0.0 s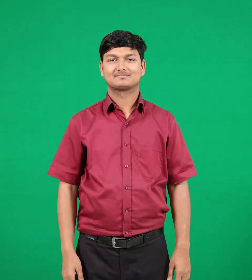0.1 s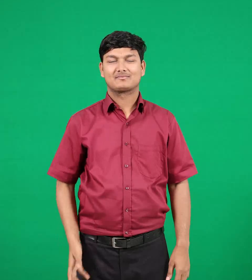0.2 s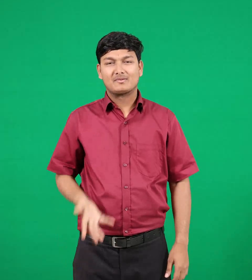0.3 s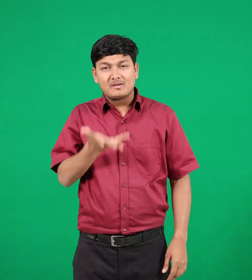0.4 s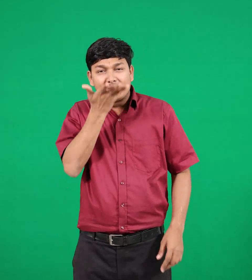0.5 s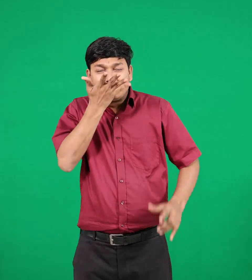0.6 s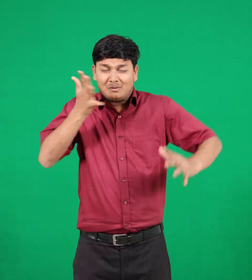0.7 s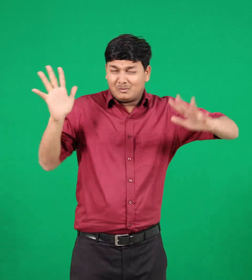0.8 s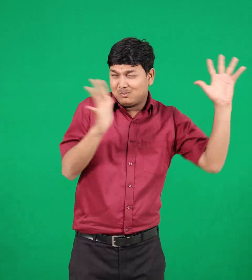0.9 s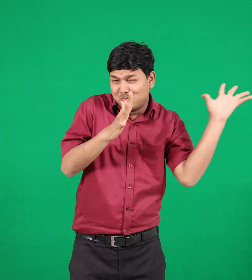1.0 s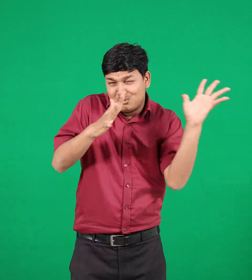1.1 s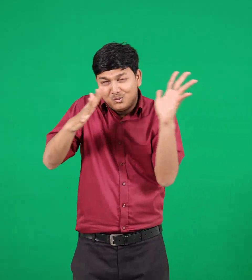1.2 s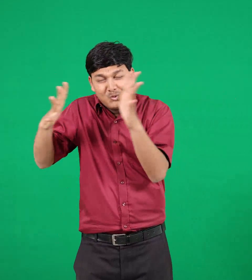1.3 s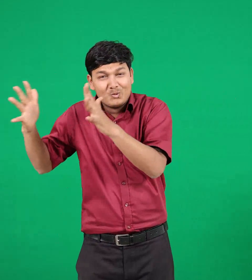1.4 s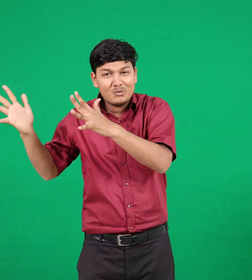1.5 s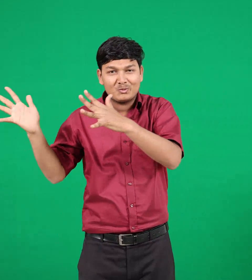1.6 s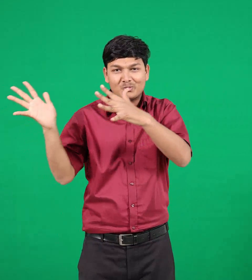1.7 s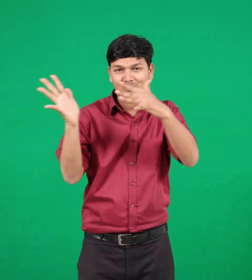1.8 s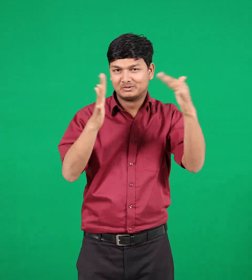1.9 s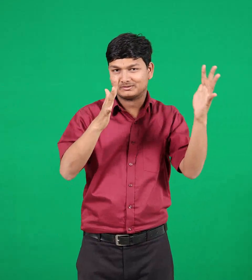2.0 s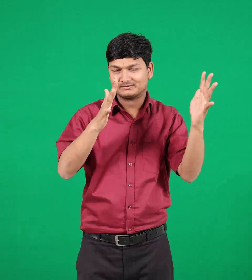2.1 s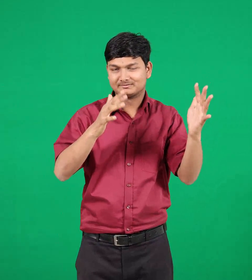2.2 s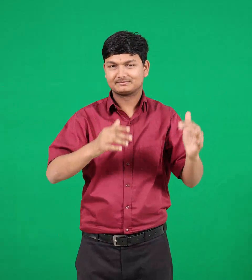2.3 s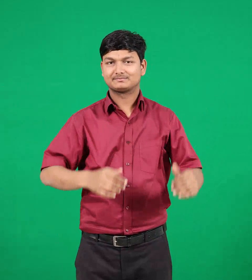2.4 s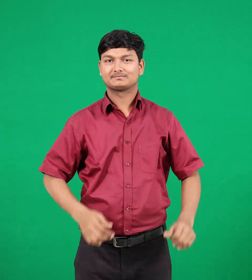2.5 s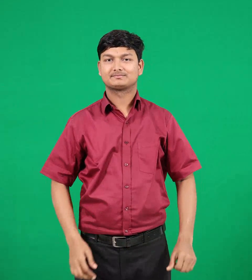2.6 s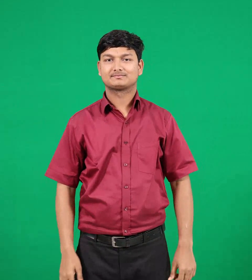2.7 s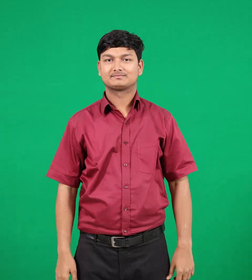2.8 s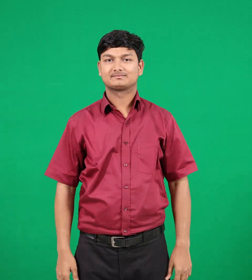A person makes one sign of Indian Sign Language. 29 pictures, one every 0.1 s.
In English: storm
